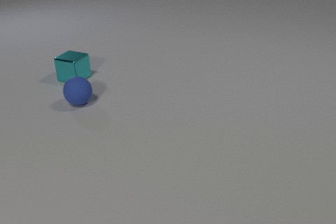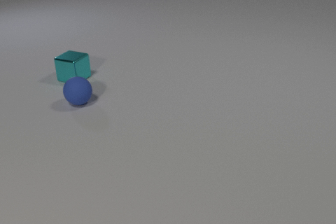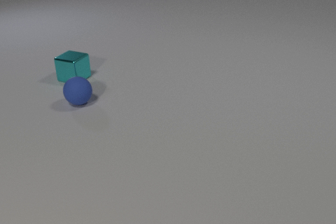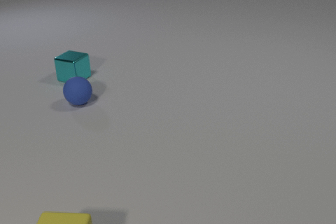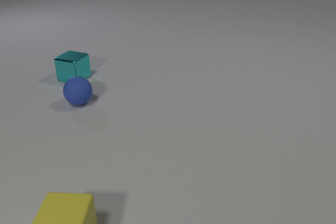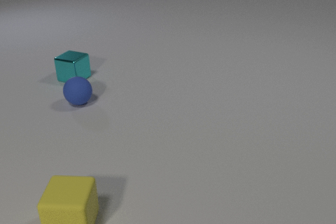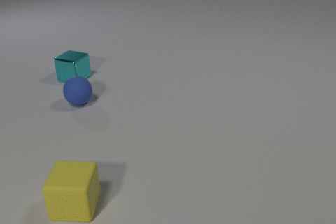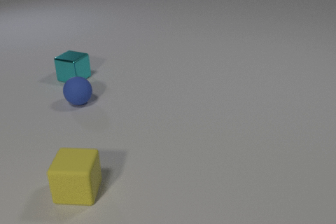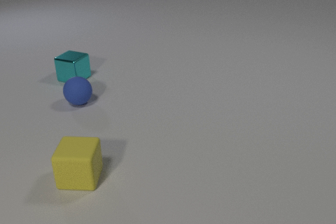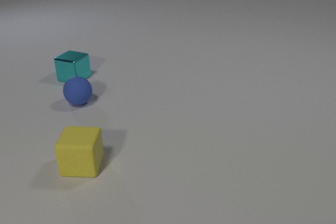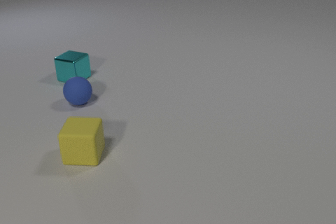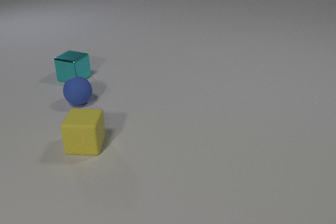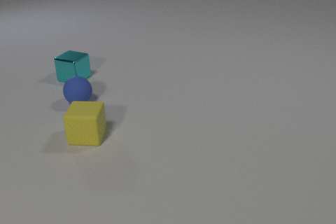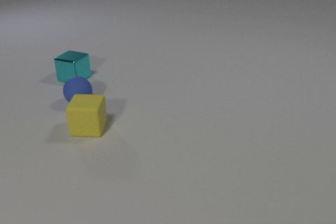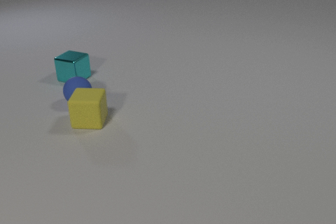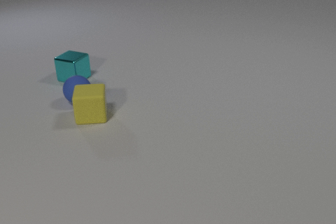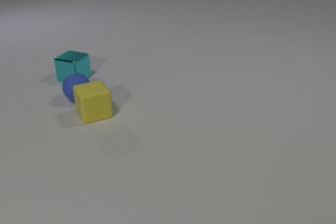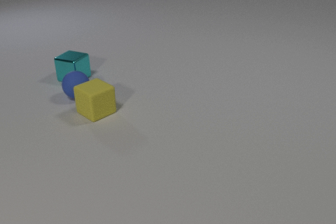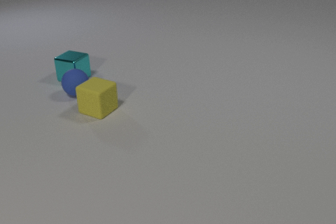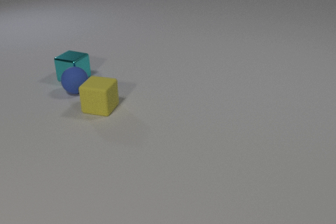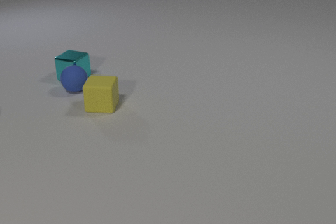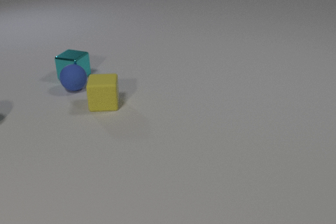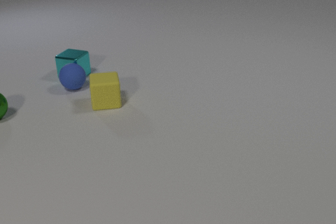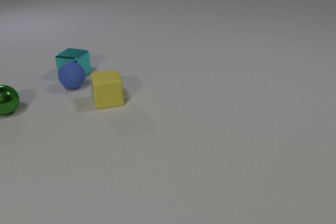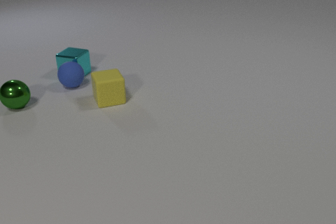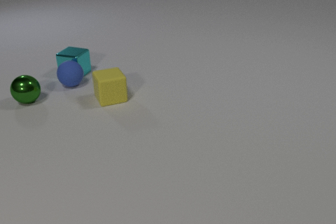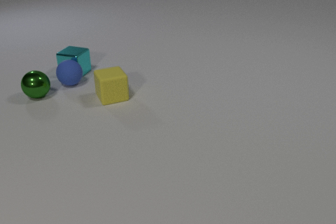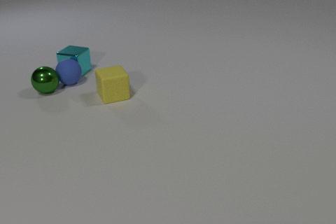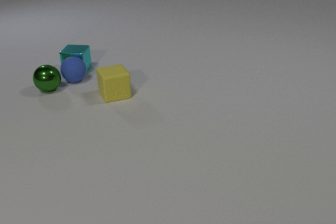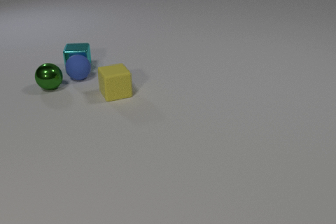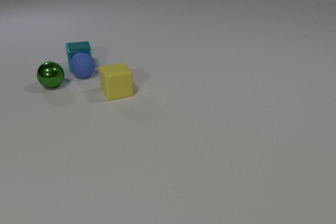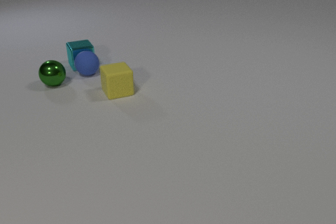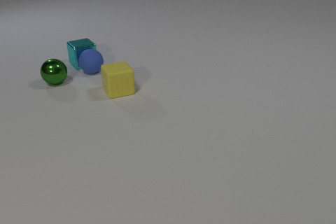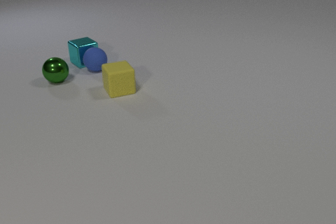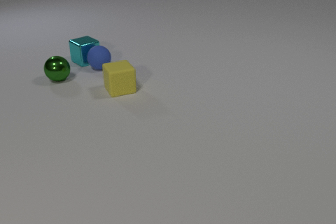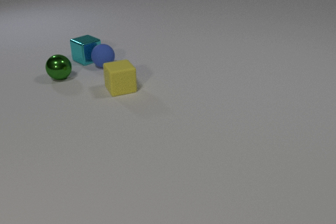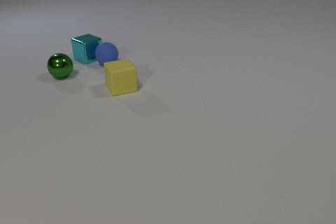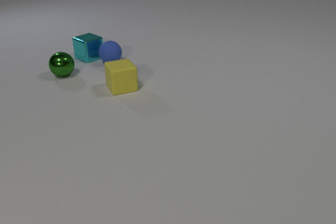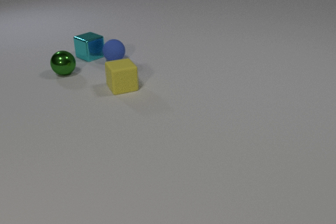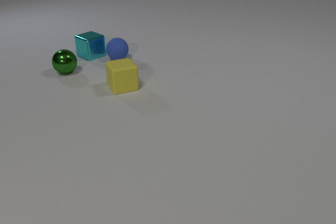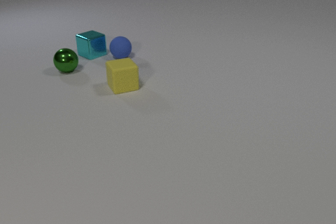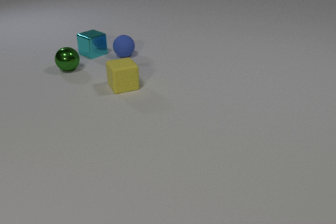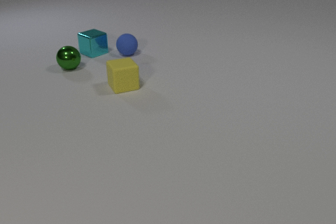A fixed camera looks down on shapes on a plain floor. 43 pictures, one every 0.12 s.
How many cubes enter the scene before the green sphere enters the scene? 1.
How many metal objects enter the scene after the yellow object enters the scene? 1.
Are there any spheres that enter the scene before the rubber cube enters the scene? no.
0.00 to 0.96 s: The yellow rubber cube comes in at the bottom edge, slides away from the camera.
0.96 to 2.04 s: The yellow rubber cube slides away from the camera, spins so that its near face slides to the right, counterclockwise seen from above. The blue rubber sphere rolls away from the camera. The yellow rubber cube and the blue rubber sphere collide.
2.04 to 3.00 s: The yellow rubber cube slides away from the camera and to the right, spins so that its near face slides to the right, counterclockwise seen from above. The blue rubber sphere rolls away from the camera. The cyan metal cube slides away from the camera. The green metal sphere comes in at the left edge, rolls to the right and away from the camera. The blue rubber sphere and the cyan metal cube collide.
3.00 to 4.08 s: The yellow rubber cube slides away from the camera and to the right. The blue rubber sphere rolls away from the camera and to the right. The cyan metal cube slides away from the camera, spins so that its near face slides to the right, counterclockwise seen from above. The green metal sphere rolls away from the camera and to the right. The blue rubber sphere and the green metal sphere collide.
4.08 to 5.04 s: The yellow rubber cube slides away from the camera. The blue rubber sphere rolls away from the camera and to the right. The cyan metal cube slides away from the camera. The green metal sphere rolls away from the camera and to the right.
